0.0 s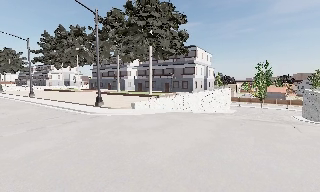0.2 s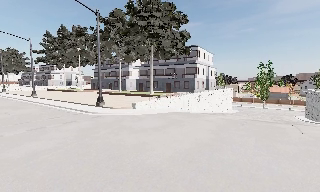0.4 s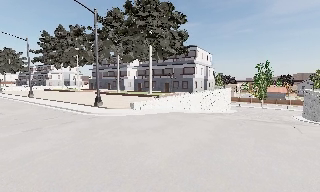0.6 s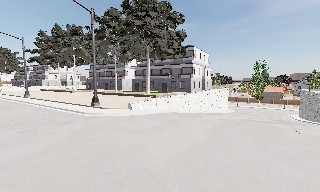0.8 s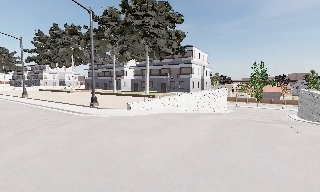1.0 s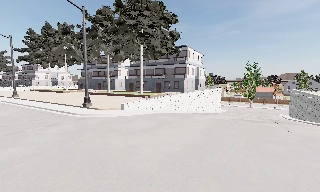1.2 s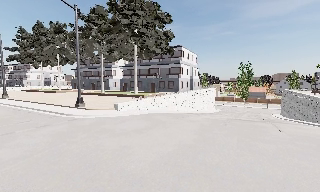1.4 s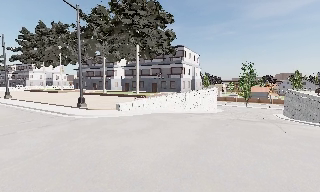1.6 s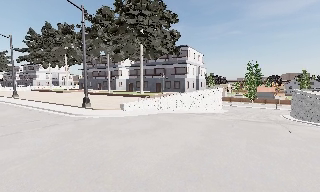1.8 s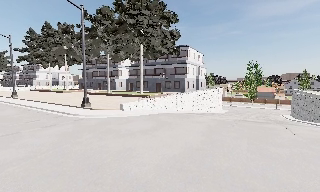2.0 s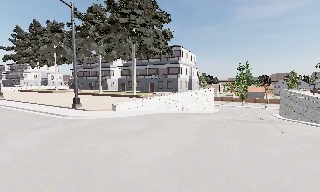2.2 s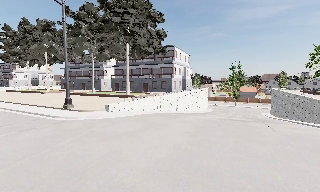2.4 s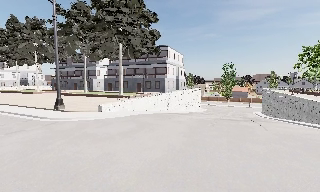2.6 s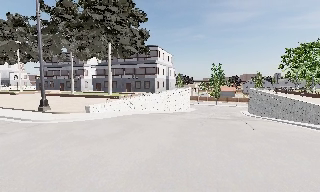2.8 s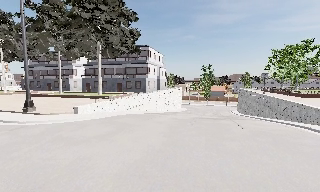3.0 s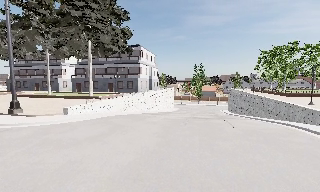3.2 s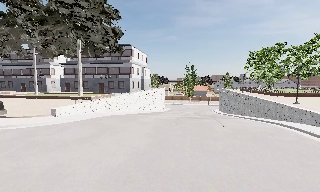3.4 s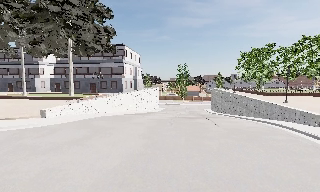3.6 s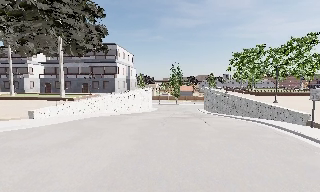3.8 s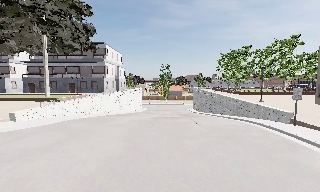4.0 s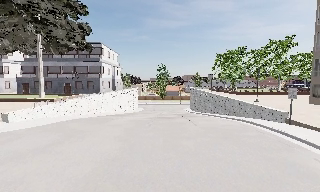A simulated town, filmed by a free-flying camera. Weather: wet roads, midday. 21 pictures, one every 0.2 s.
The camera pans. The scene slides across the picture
to the left.
The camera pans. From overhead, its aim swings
clockwise.
0.0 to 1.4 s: The camera shifts only a little, or ends up much as it began.
1.4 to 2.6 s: The camera travels forward, about 0.5 m, so what stands in front looms larger.
2.6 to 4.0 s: The scene slides to the left, as the camera pans about 20 degrees to its right. It travels forward, about 0.5 m, so what stands in front looms larger.
The film runs forward here.
